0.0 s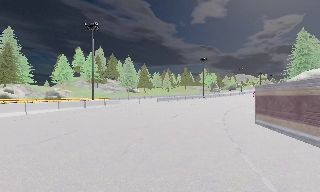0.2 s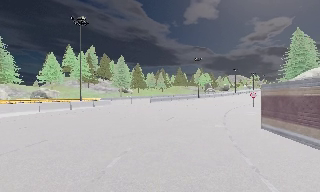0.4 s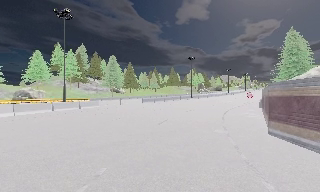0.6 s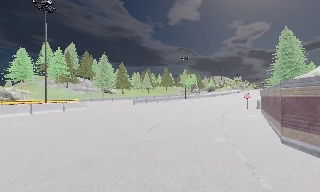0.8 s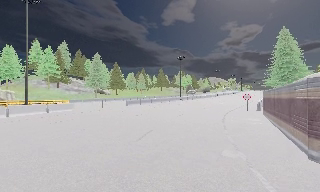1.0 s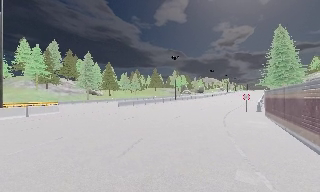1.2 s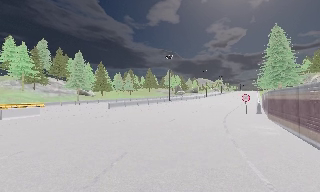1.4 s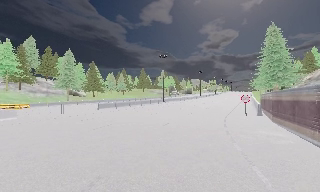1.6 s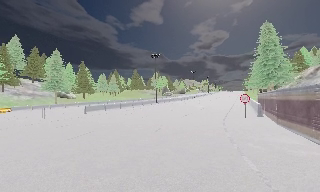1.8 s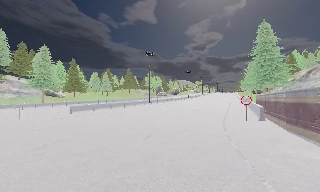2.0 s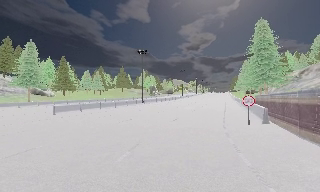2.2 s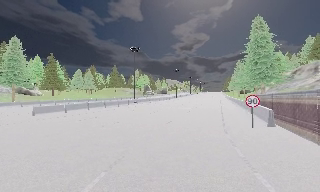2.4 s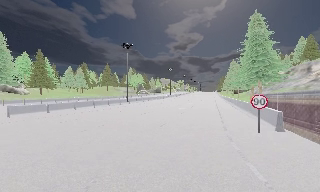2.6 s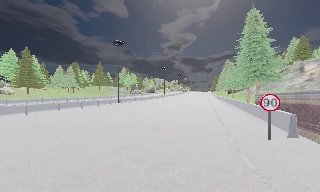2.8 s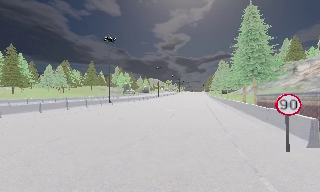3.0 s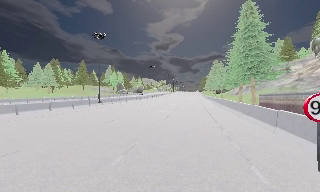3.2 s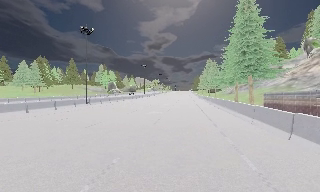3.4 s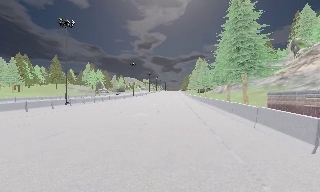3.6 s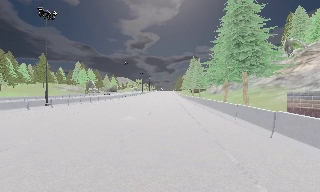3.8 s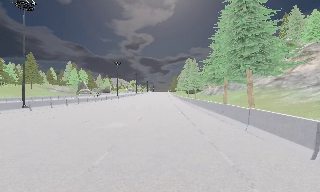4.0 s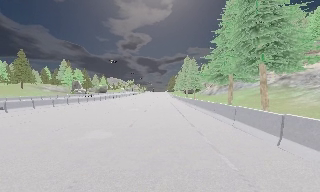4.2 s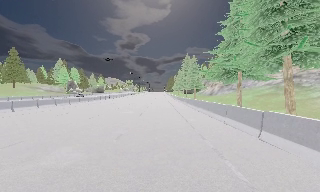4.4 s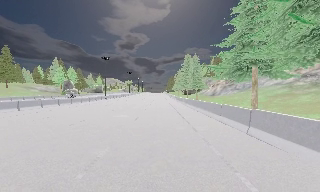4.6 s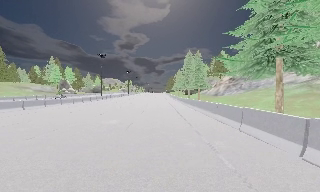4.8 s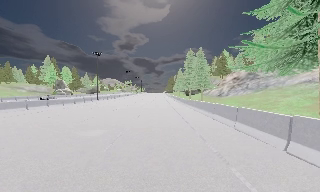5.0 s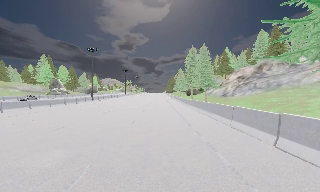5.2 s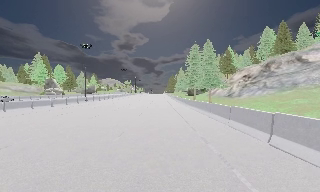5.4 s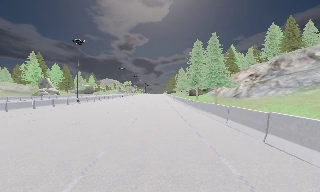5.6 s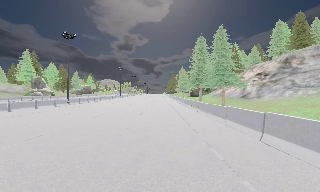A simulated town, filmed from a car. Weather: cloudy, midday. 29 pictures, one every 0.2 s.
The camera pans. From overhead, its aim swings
clockwise.
The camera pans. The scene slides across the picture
to the left.
0.0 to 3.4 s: The scene slides to the left, as the camera pans about 40 degrees to its right. It travels forward, about 25 m.
3.4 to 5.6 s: The camera travels forward, about 30 m, so what stands in front looms larger.
The film runs forward here.
